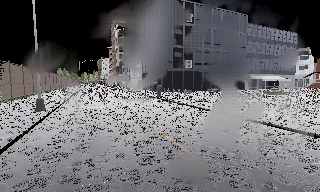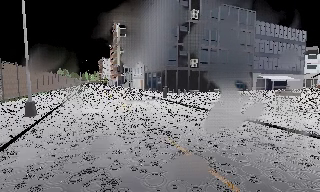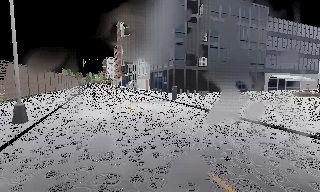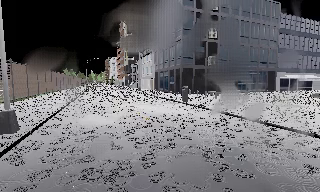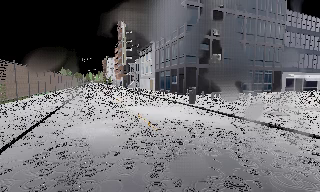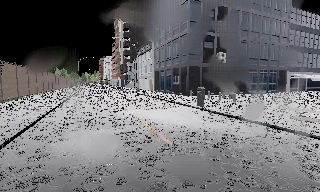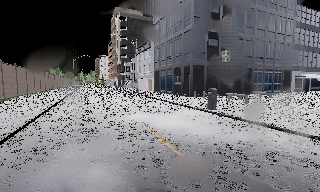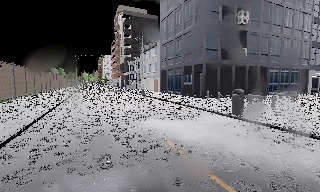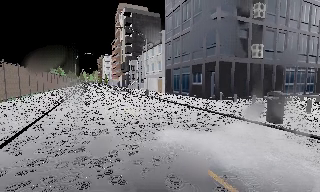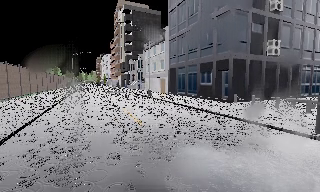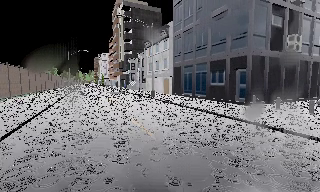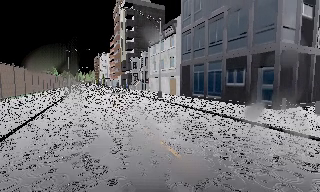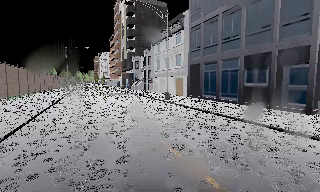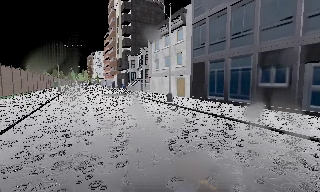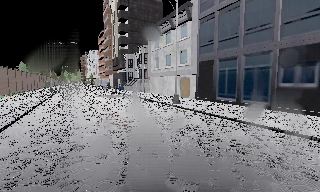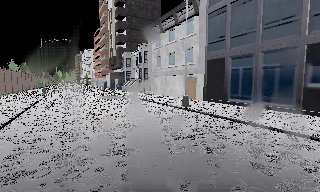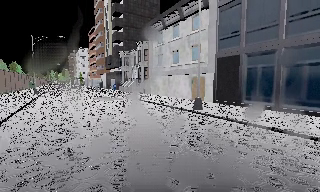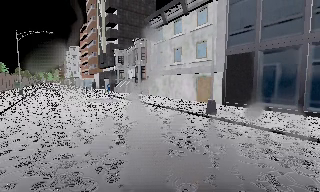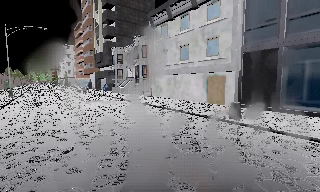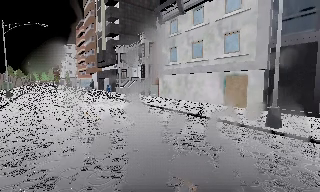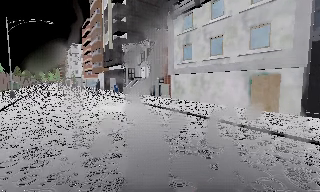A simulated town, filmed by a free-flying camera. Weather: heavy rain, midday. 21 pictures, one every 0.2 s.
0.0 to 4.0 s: The camera pans to its right, which is clockwise from overhead, by about 10 degrees. It travels forward and to its left, about 30 m, so what stands in front looms larger.
The film runs backward here.
